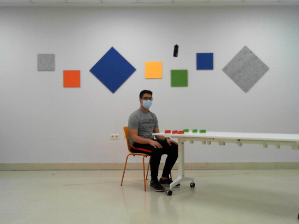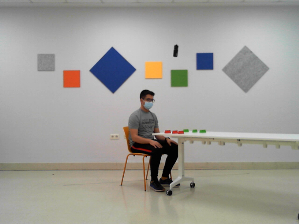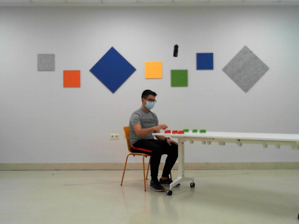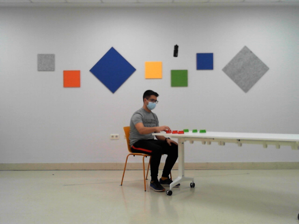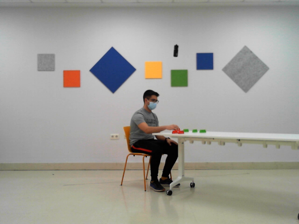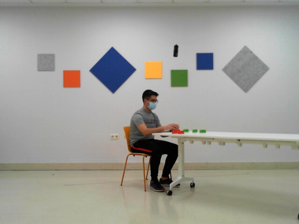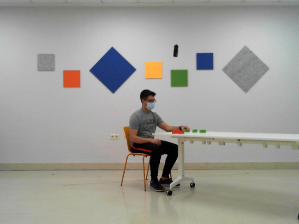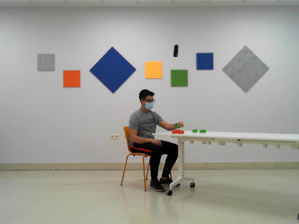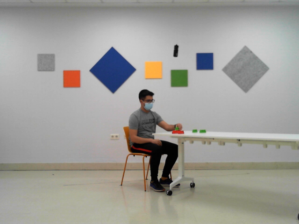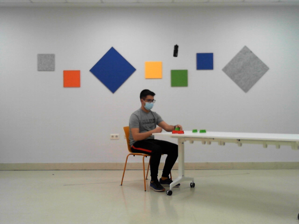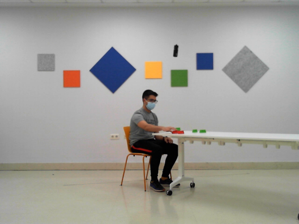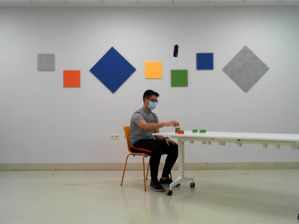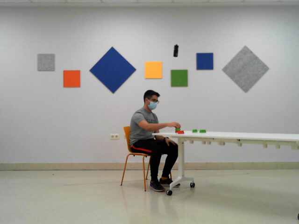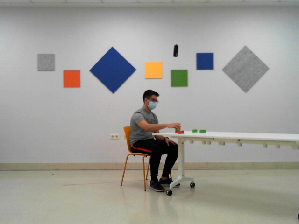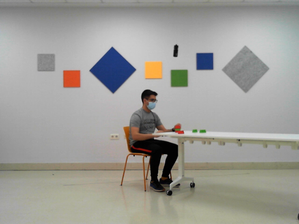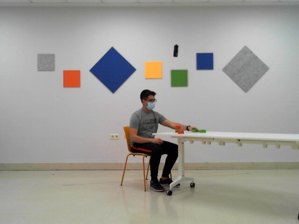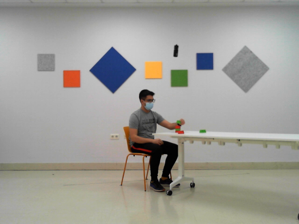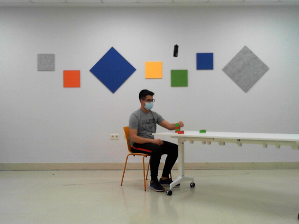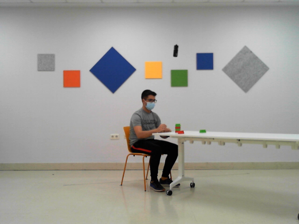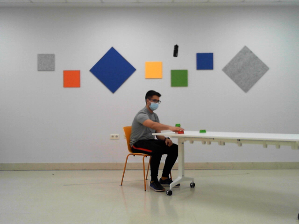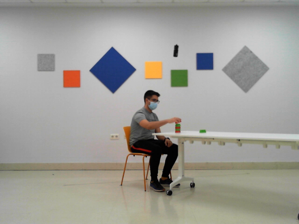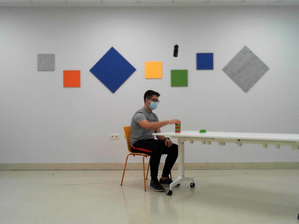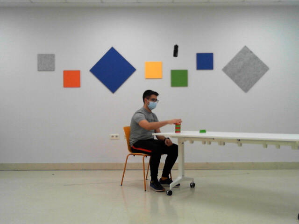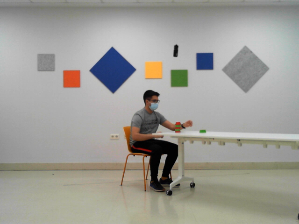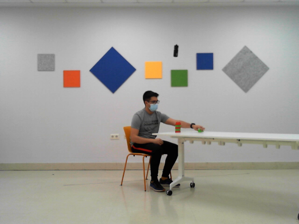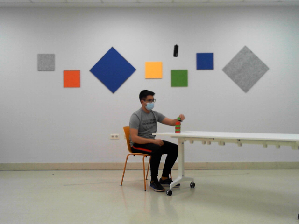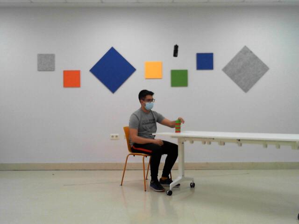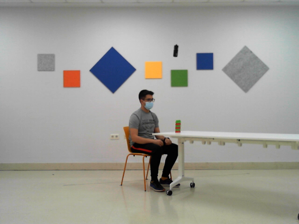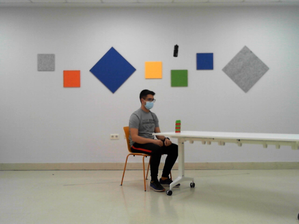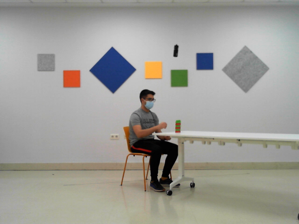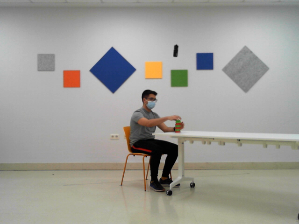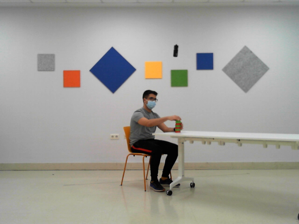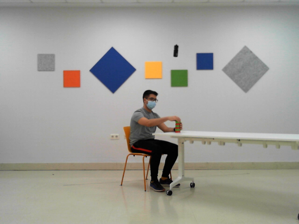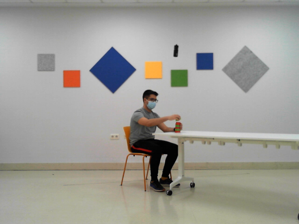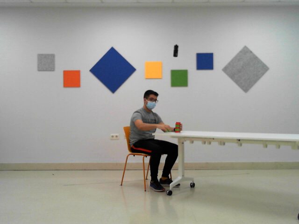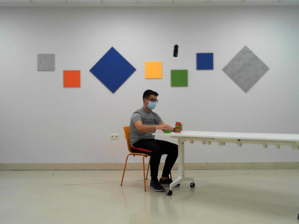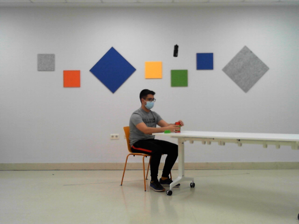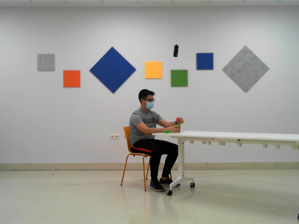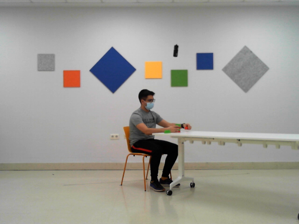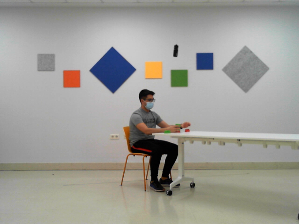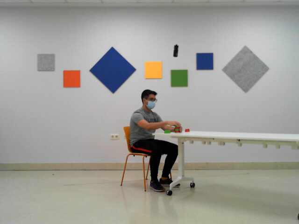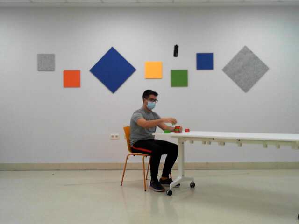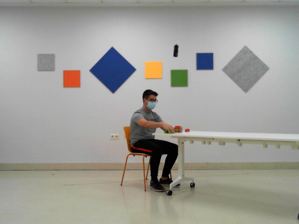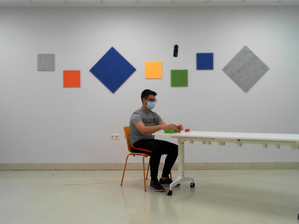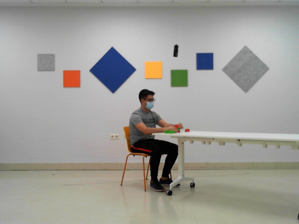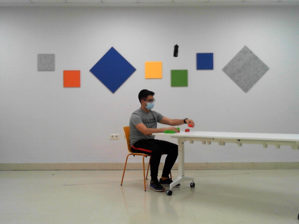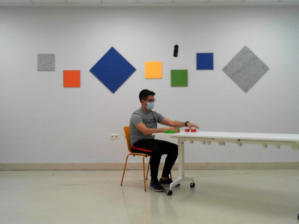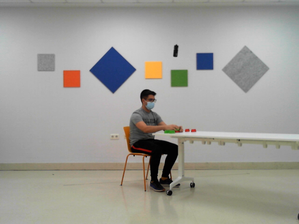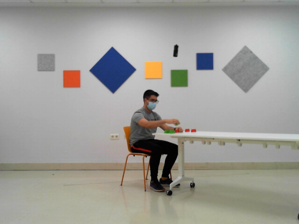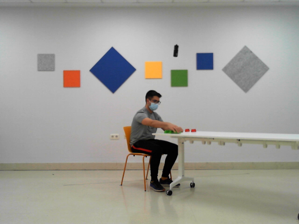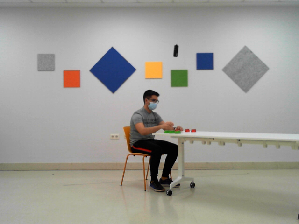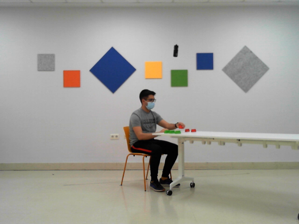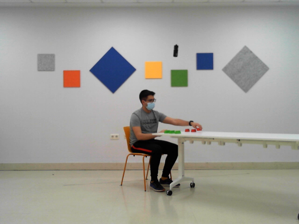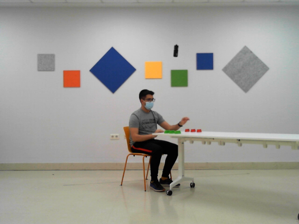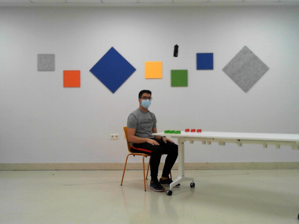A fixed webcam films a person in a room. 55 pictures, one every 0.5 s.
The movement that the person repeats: Assemble and disassemble a 6-piece LEGO tower.
